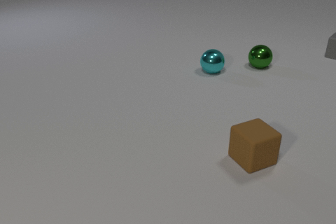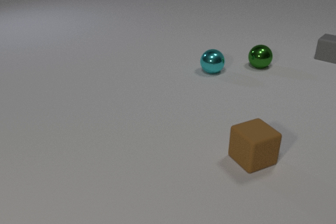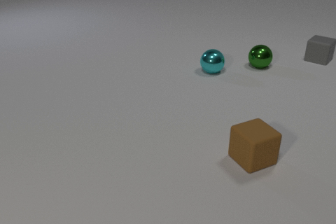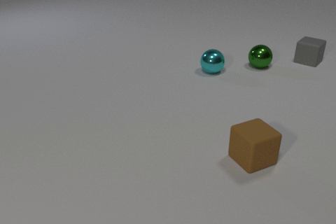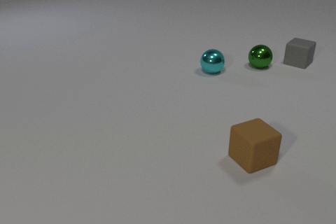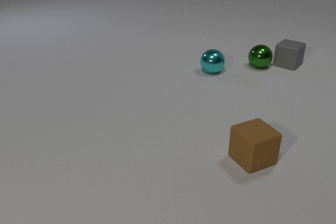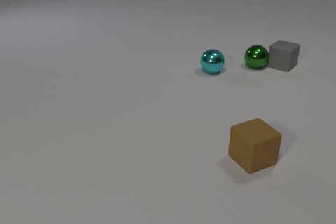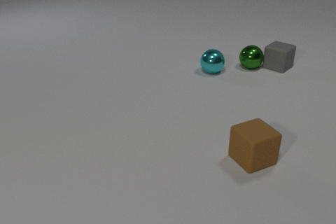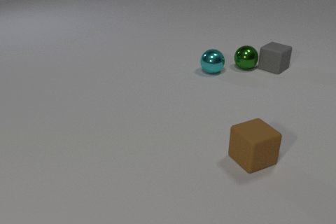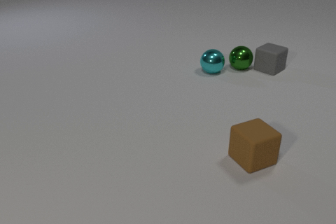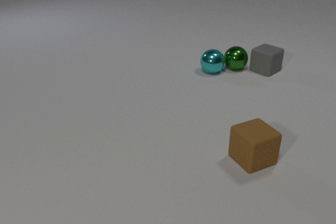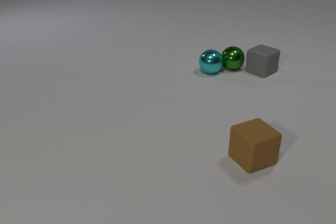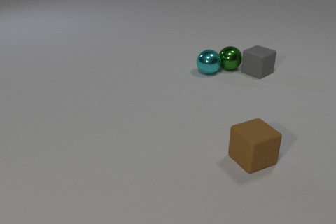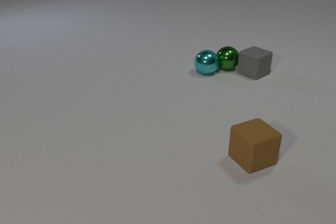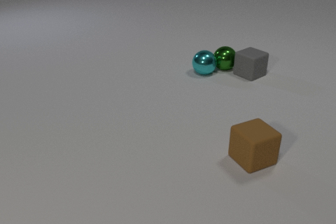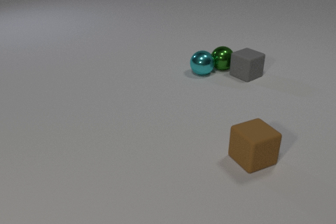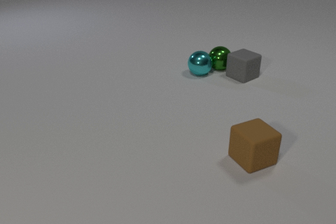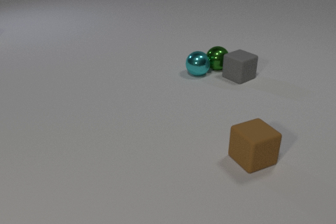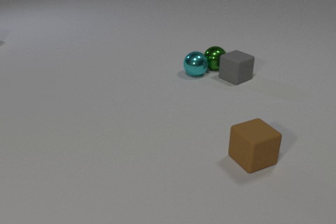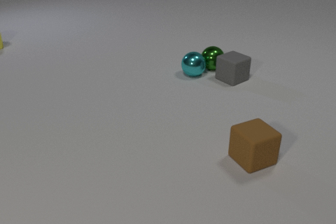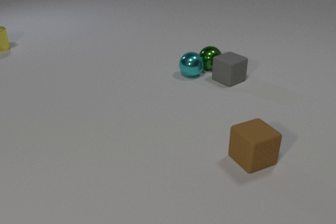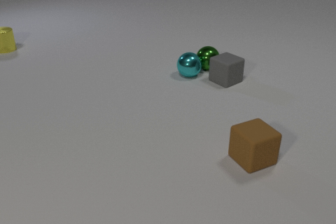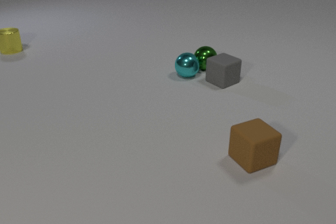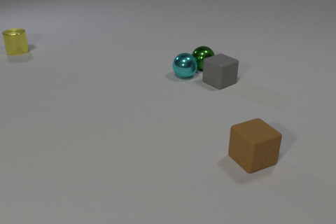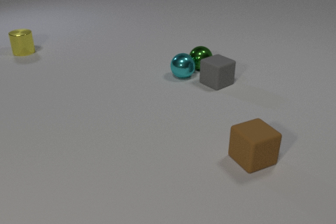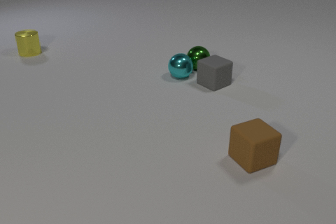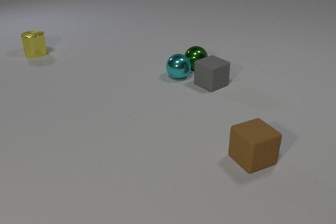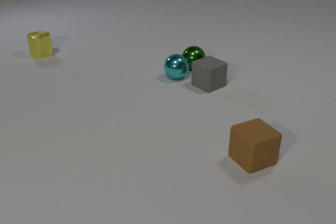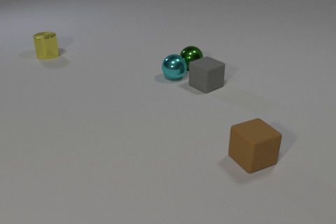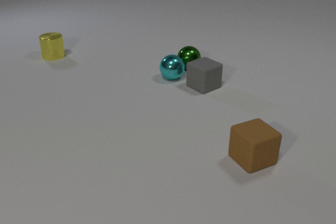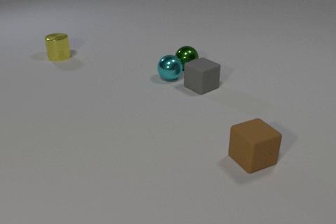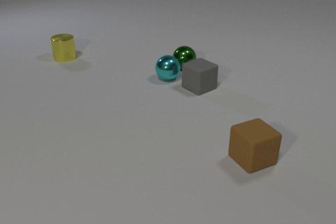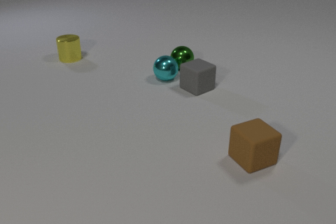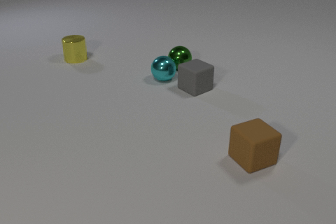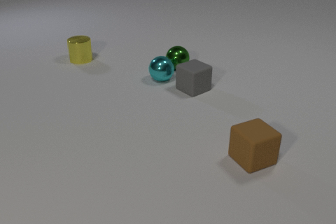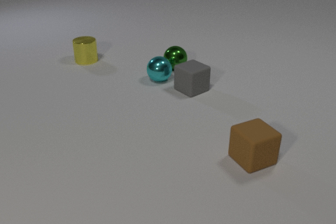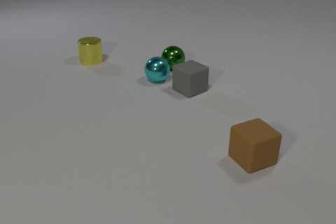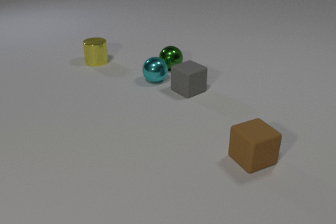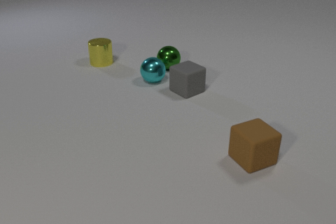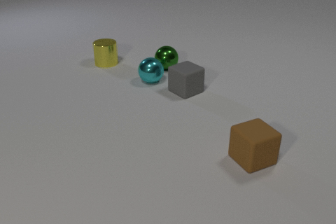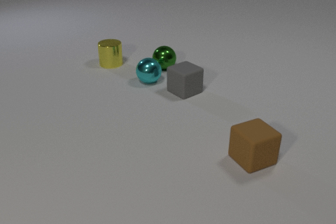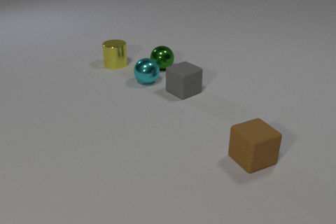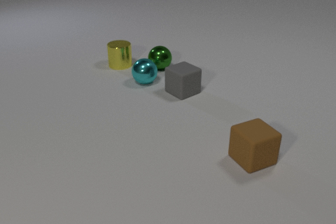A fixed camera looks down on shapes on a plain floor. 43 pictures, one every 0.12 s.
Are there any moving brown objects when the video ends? no.
What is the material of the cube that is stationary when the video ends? rubber.
Are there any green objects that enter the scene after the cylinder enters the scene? no.
0.00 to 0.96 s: The gray rubber cube slides to the left and toward the camera. The green metal sphere rolls to the left and toward the camera. The gray rubber cube and the green metal sphere collide.
0.96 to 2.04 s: The gray rubber cube slides to the left and toward the camera. The green metal sphere rolls to the left. The cyan metal sphere rolls to the left and toward the camera. The green metal sphere and the cyan metal sphere collide.
2.04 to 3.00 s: The gray rubber cube slides to the left and toward the camera. The green metal sphere rolls to the left. The cyan metal sphere rolls to the left and toward the camera. The yellow metal cylinder comes in at the left edge, slides to the right and toward the camera.
3.00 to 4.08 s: The gray rubber cube slides to the left and toward the camera. The green metal sphere rolls to the left. The cyan metal sphere rolls to the left. The yellow metal cylinder slides to the right and toward the camera.
4.08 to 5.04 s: The gray rubber cube slides to the left and toward the camera. The green metal sphere rolls to the left. The cyan metal sphere rolls to the left. The yellow metal cylinder slides to the right and toward the camera.
